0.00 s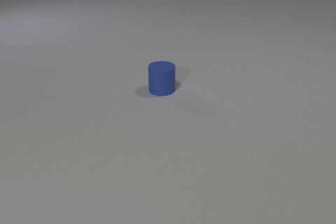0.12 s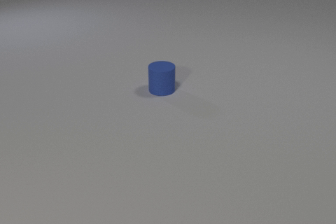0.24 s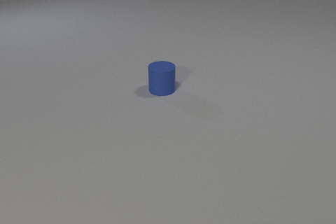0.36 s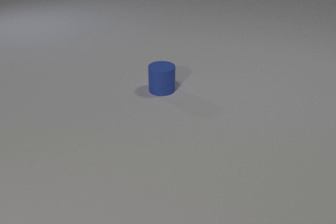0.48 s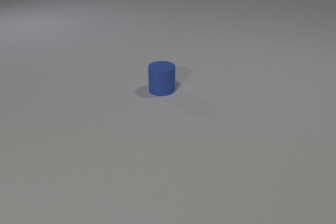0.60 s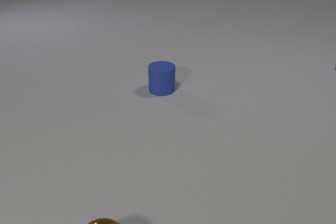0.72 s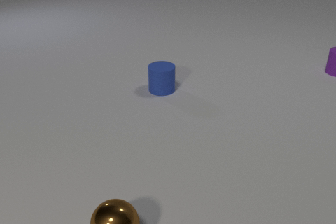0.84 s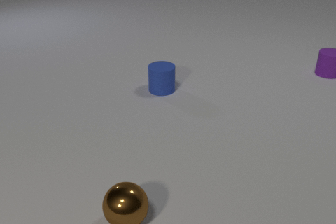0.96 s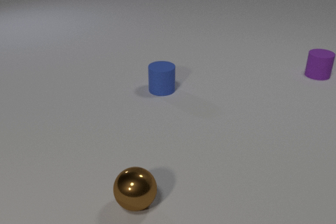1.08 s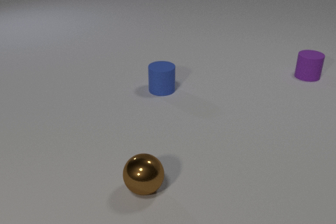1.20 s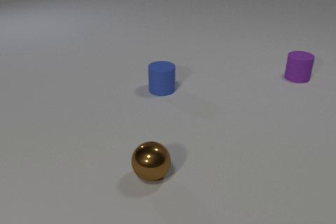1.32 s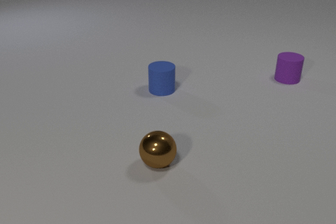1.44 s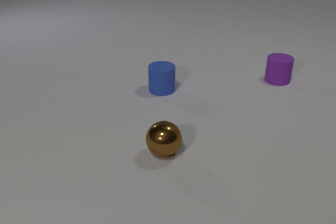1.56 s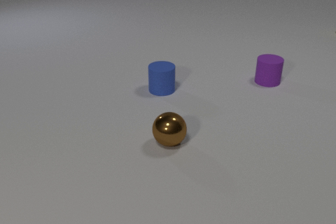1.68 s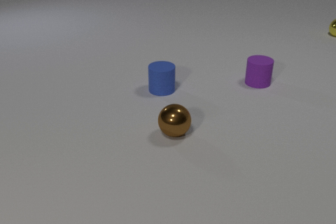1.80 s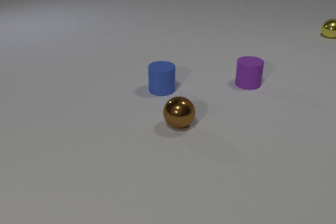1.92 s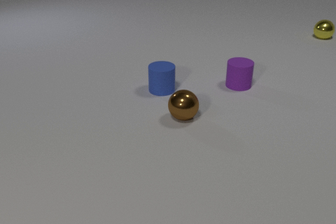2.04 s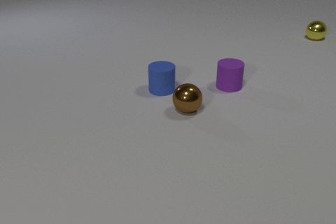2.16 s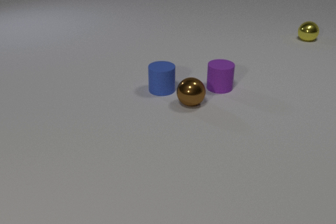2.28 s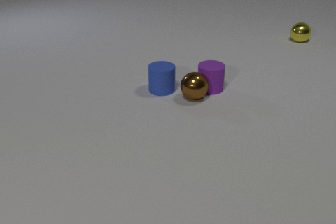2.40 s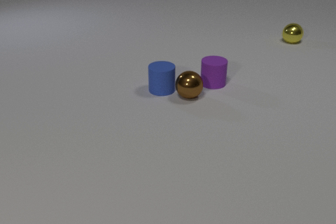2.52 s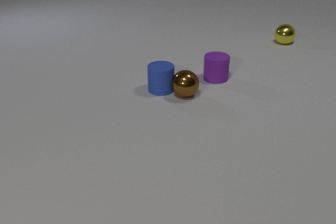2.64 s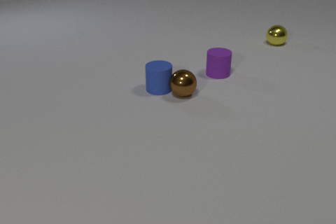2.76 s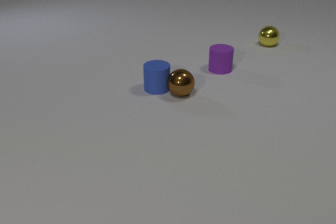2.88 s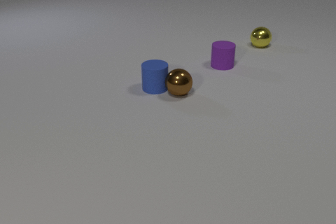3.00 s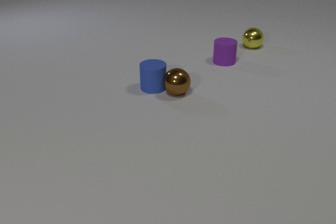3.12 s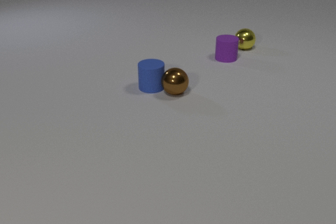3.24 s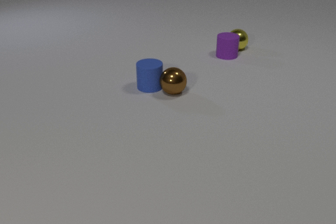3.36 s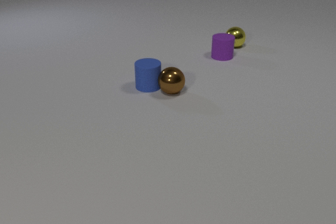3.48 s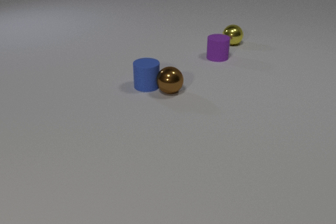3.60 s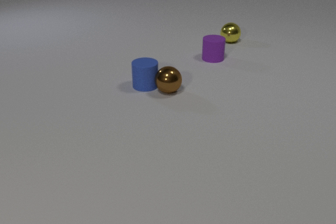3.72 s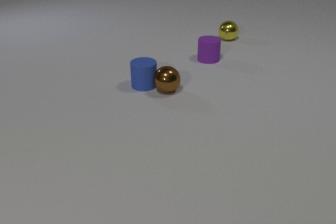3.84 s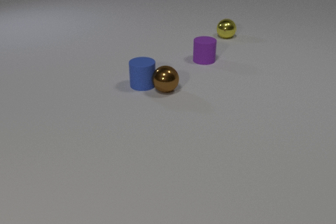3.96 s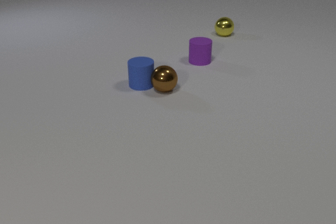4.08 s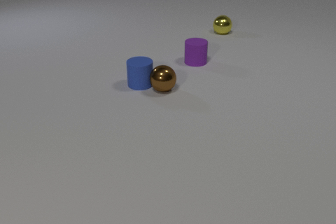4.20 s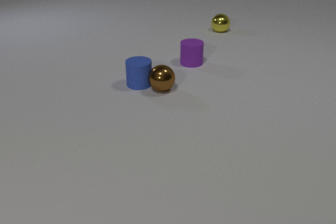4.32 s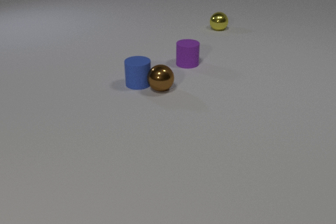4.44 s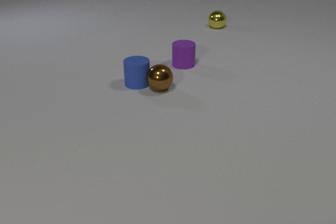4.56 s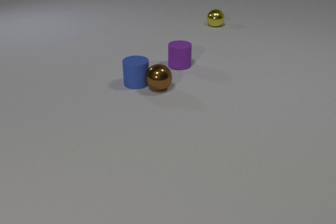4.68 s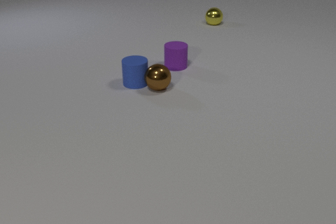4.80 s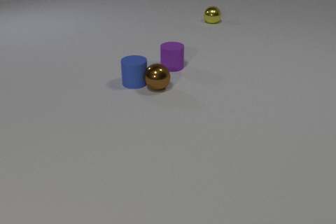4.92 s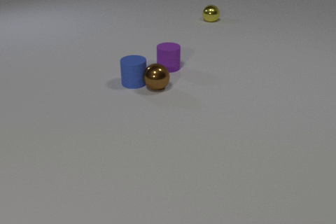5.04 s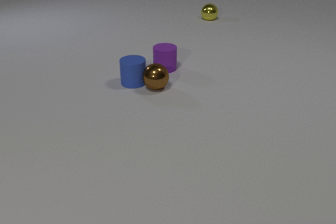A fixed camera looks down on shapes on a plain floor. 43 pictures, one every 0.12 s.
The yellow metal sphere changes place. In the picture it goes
to the left.
The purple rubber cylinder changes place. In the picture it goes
to the left.
0.00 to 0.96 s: The brown metal sphere comes in at the bottom edge, rolls away from the camera and to the right. The purple rubber cylinder comes in at the right edge, slides to the left and toward the camera.
0.96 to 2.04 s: The brown metal sphere rolls away from the camera. The purple rubber cylinder slides to the left and toward the camera. The yellow metal sphere comes in at the right edge, rolls to the left and toward the camera.
2.04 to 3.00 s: The brown metal sphere rolls away from the camera. The purple rubber cylinder slides away from the camera. The blue rubber cylinder slides to the left. The yellow metal sphere rolls to the left and toward the camera. The brown metal sphere and the purple rubber cylinder collide. The brown metal sphere and the blue rubber cylinder collide.
3.00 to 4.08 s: The brown metal sphere rolls to the left and away from the camera. The purple rubber cylinder slides to the left. The blue rubber cylinder slides to the left and away from the camera. The yellow metal sphere rolls away from the camera and to the left. The purple rubber cylinder and the yellow metal sphere collide.
4.08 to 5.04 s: The brown metal sphere rolls to the left. The purple rubber cylinder slides to the left and toward the camera. The blue rubber cylinder slides to the left. The yellow metal sphere rolls away from the camera.
Are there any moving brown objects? yes.
How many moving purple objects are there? 1.
What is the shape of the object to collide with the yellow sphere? cylinder.
